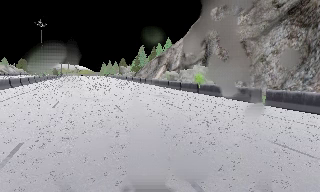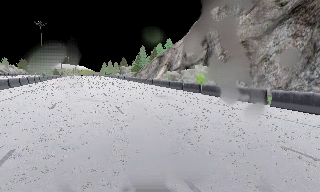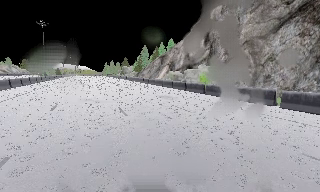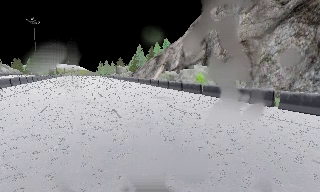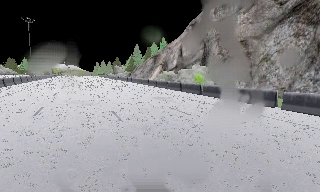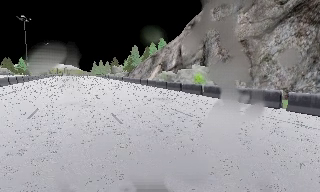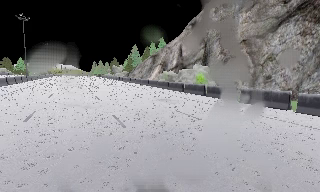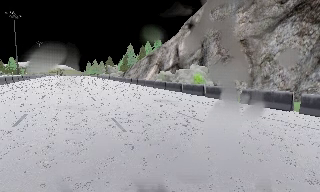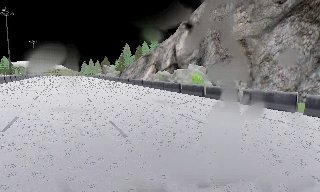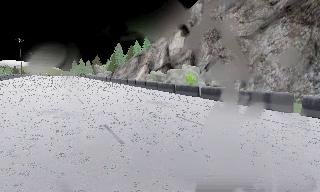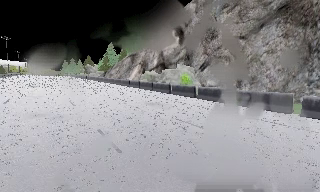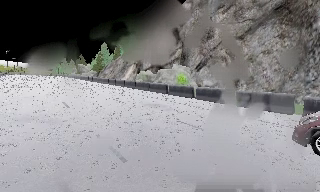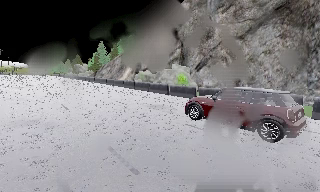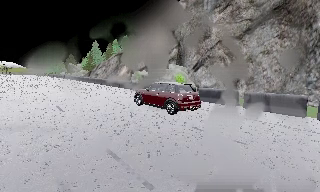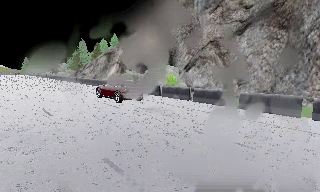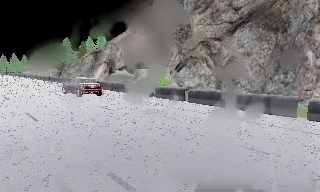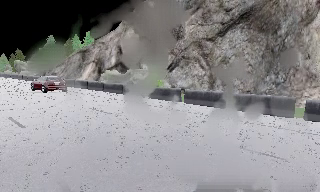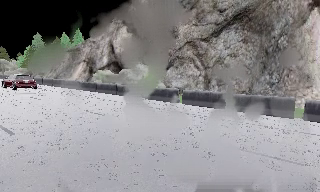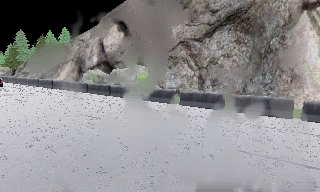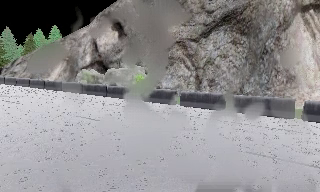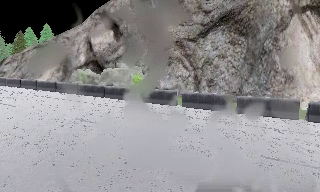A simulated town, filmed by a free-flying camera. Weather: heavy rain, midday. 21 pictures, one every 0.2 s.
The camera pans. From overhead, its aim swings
clockwise.
0.0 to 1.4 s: The camera travels forward and to its left, about 3 m, so what stands in front looms larger.
1.4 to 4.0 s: The camera pans to its right, which is clockwise from overhead, by about 35 degrees. It travels to its left and forward, about 8 m.
The film runs forward here.
